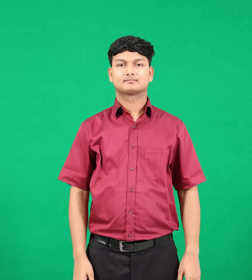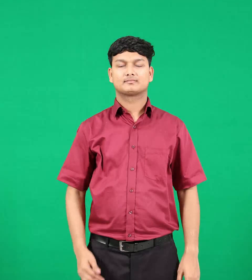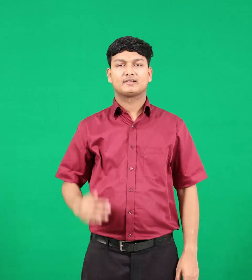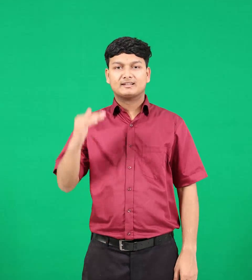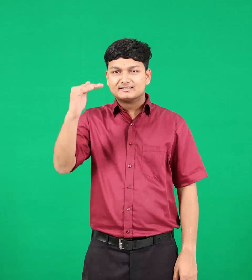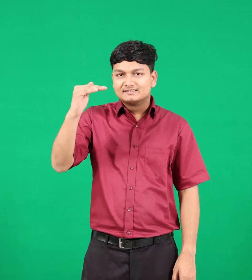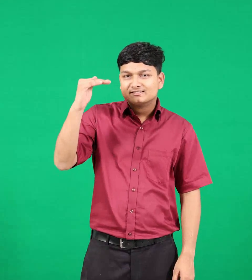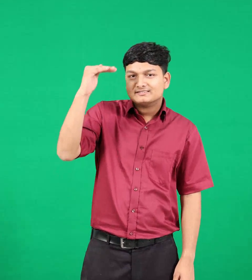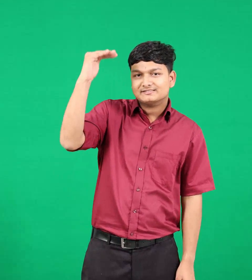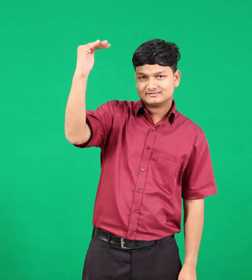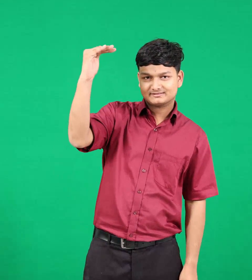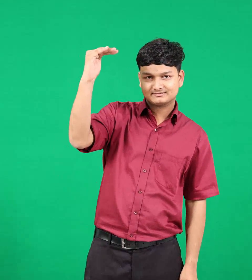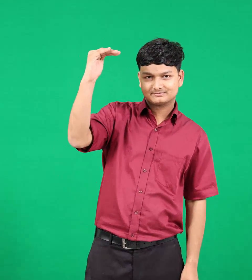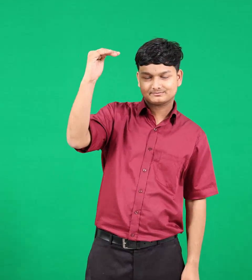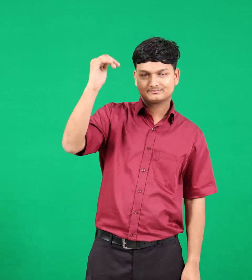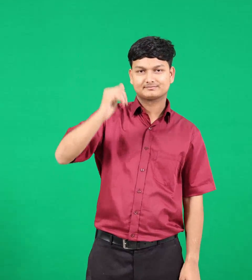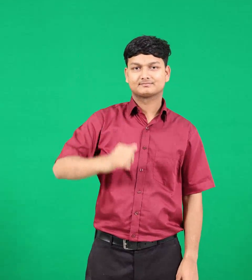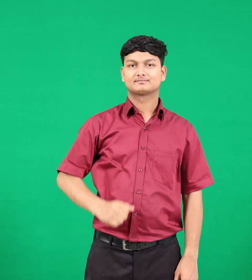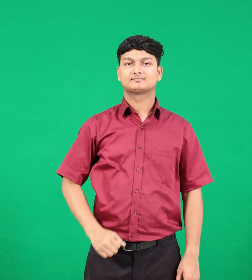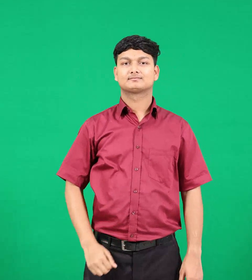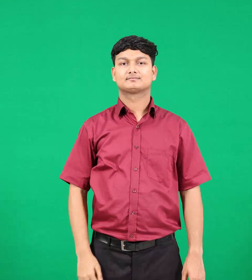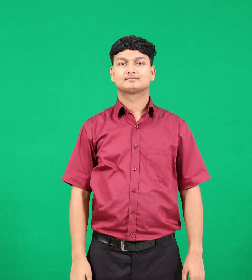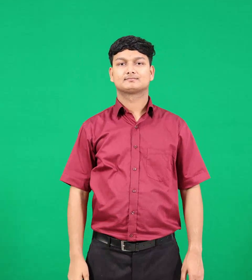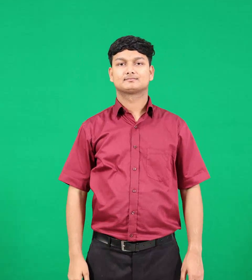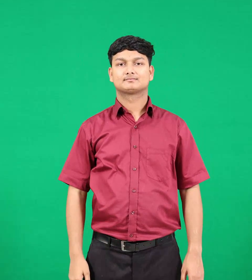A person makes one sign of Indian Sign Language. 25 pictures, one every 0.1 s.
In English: elder
